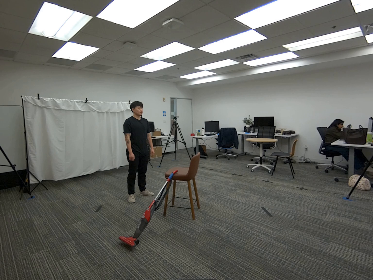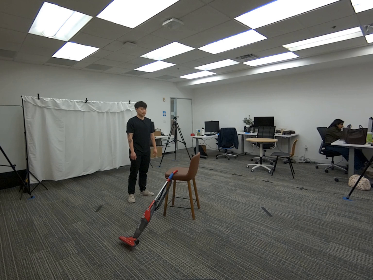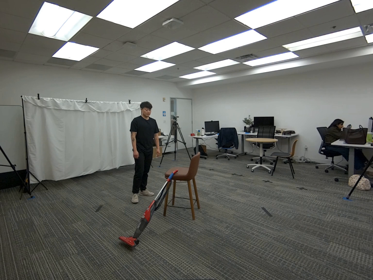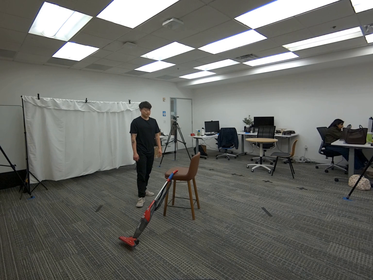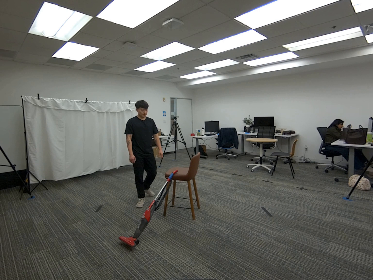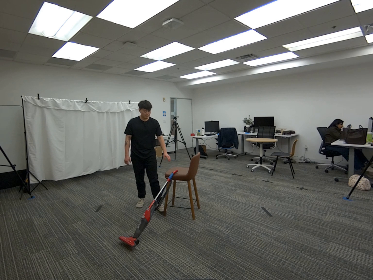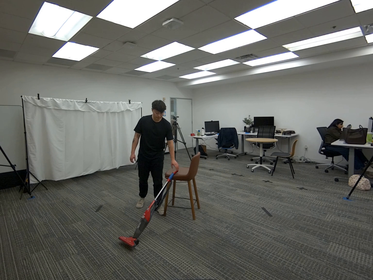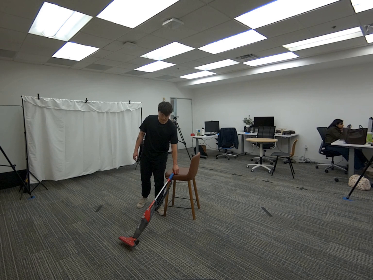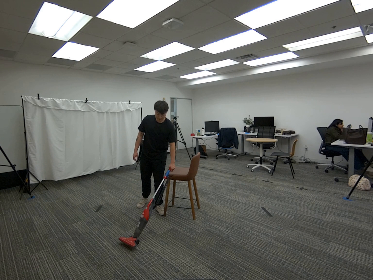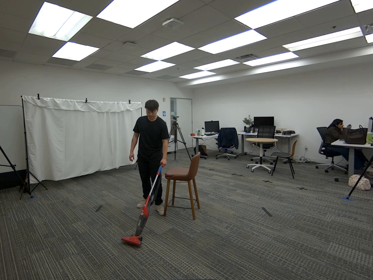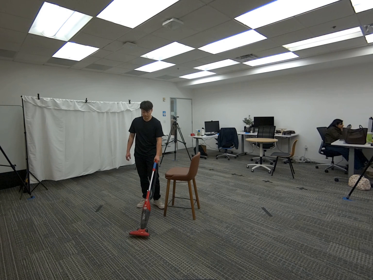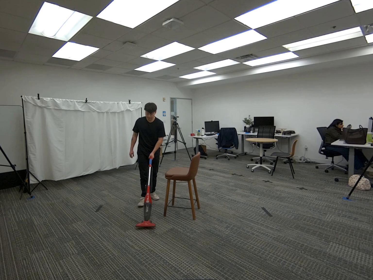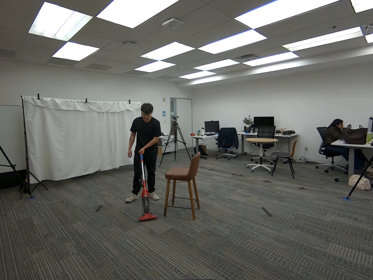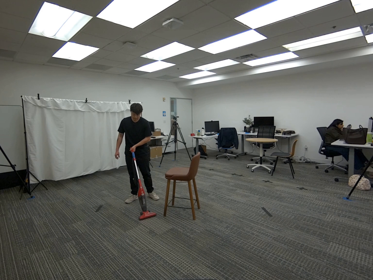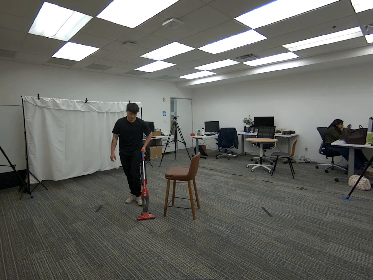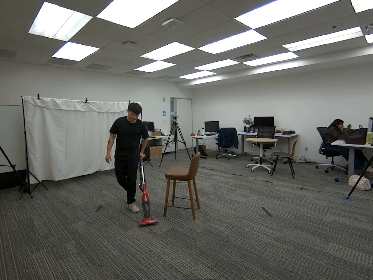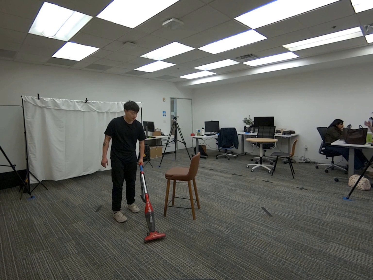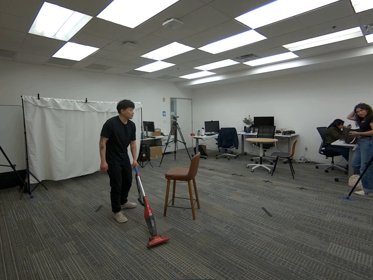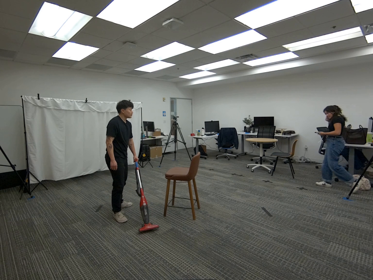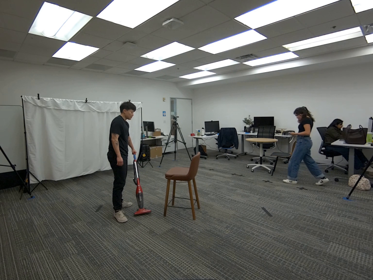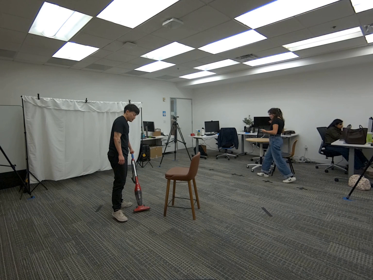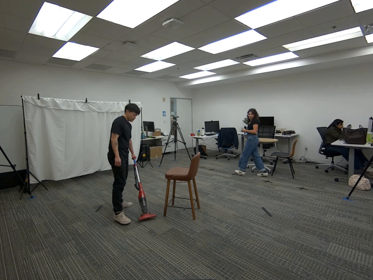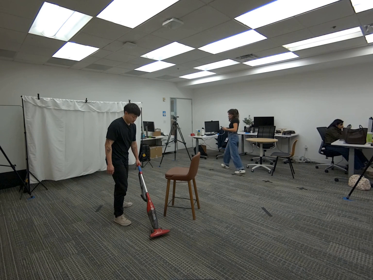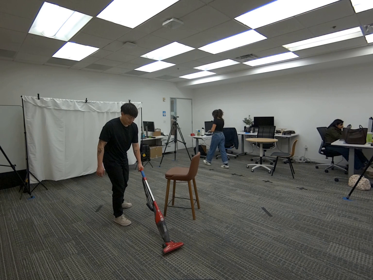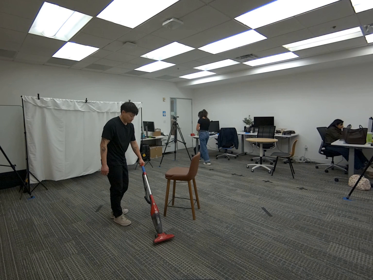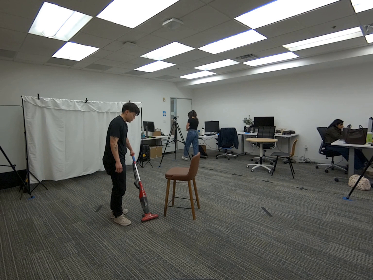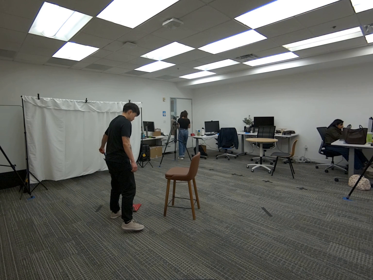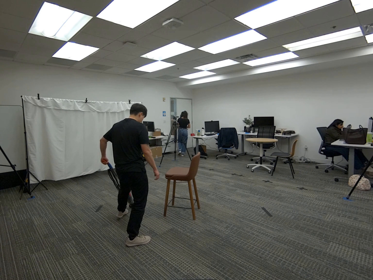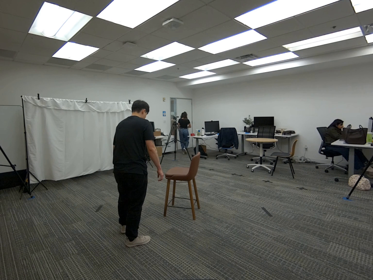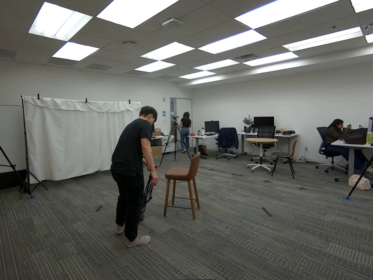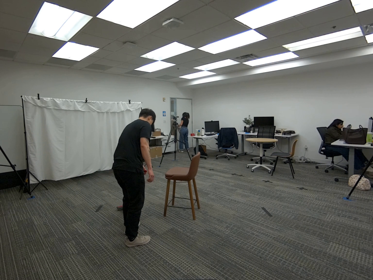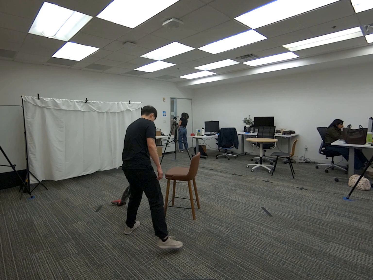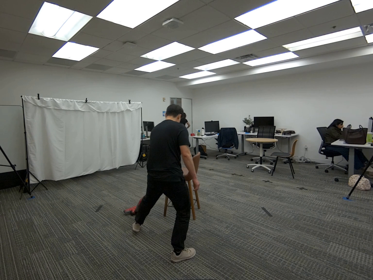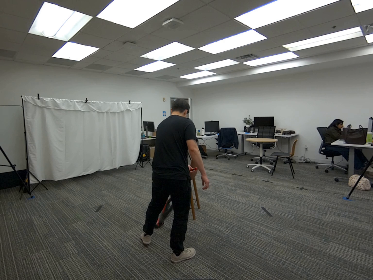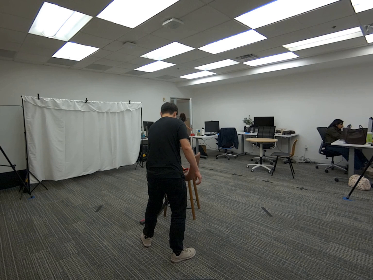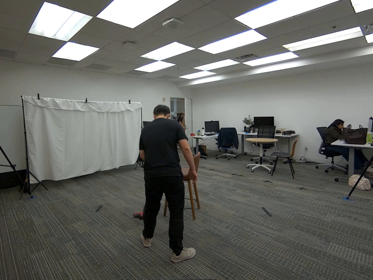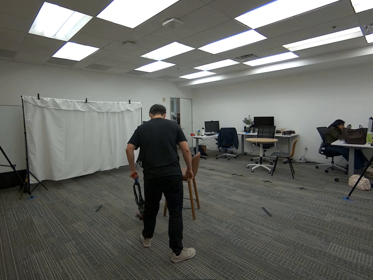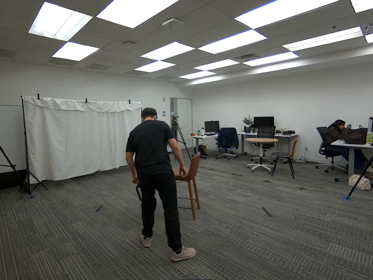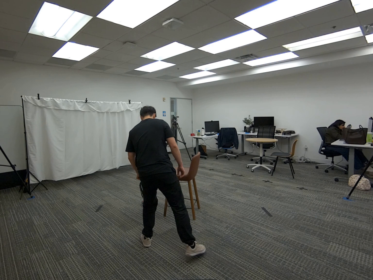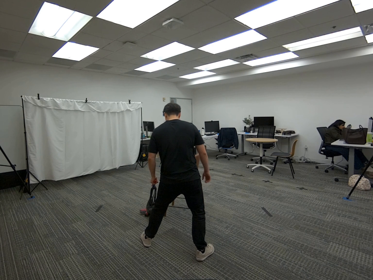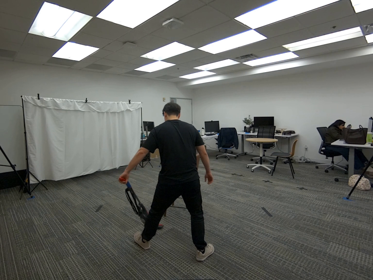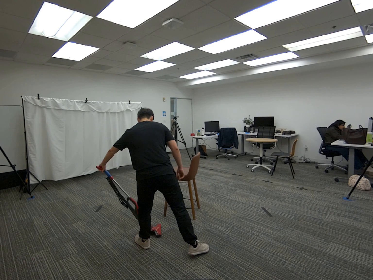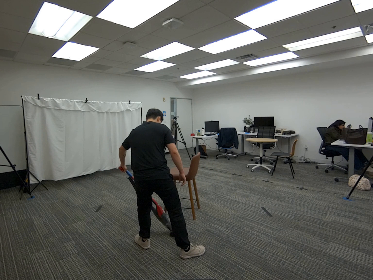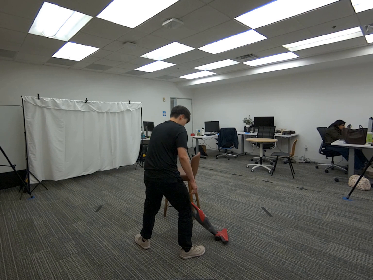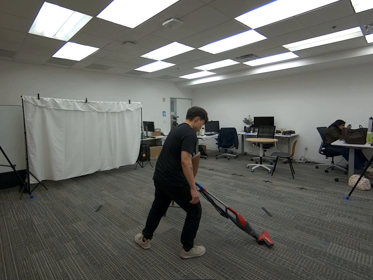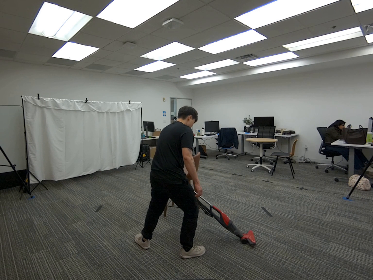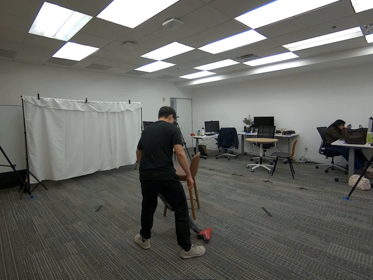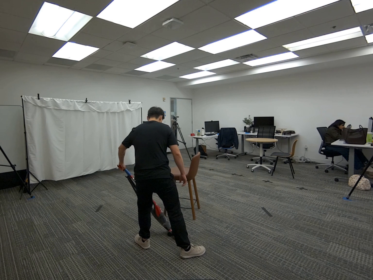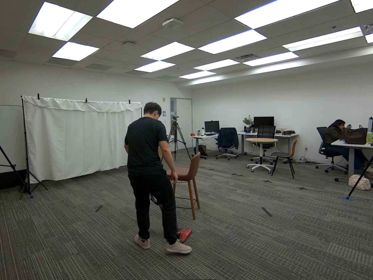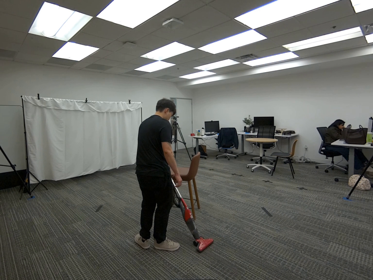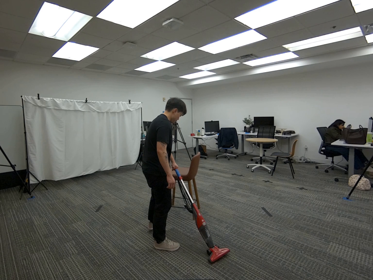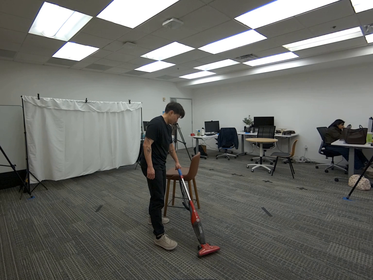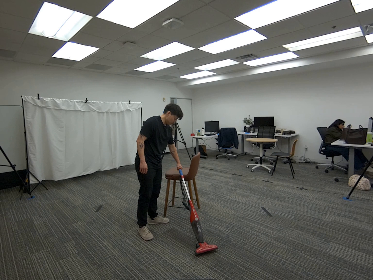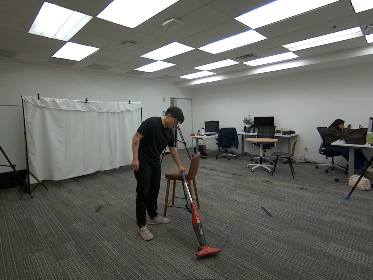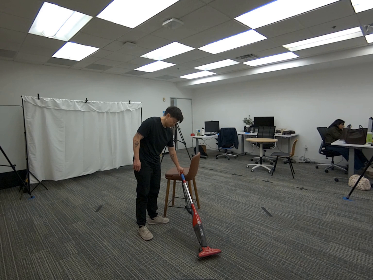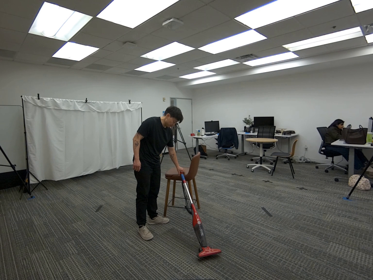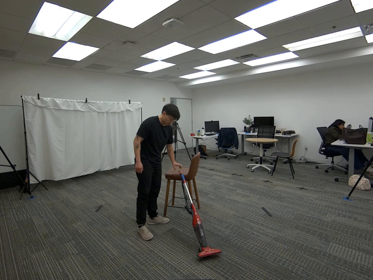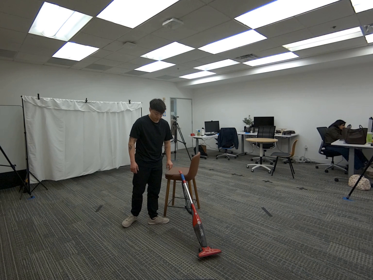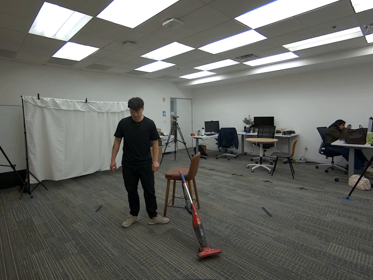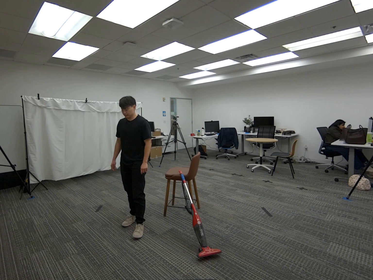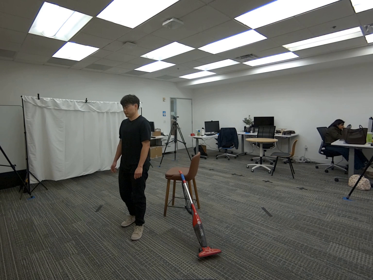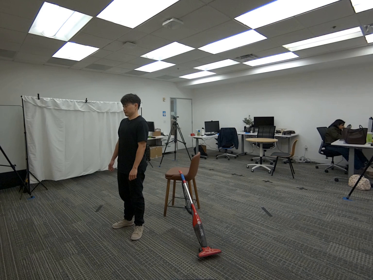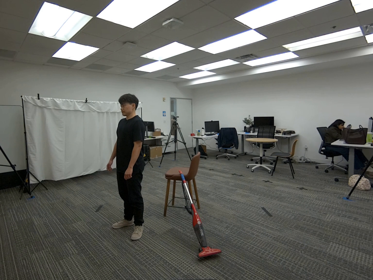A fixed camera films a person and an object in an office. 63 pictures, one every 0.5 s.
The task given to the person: Walk over to the vacuum leaning on the tall bar stool and pick up the vacuum using your left hand and hold the vacuum infront of you and perform side to side vacuum motions. Place it back leaning on the stool when complete.
